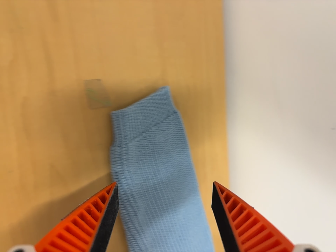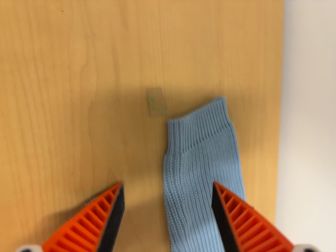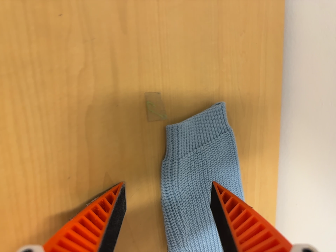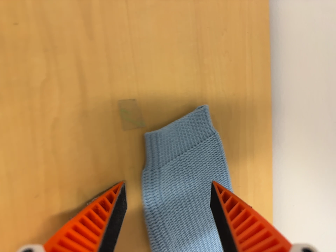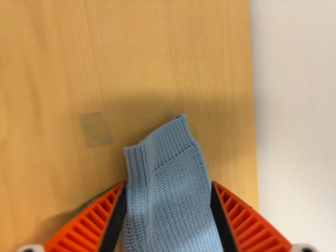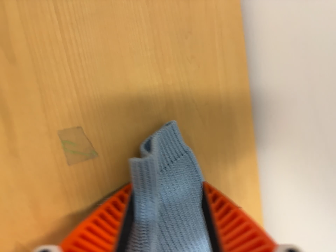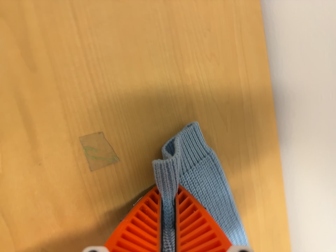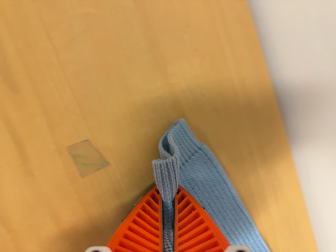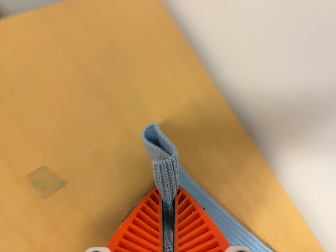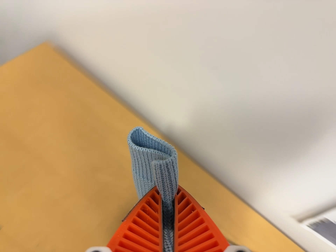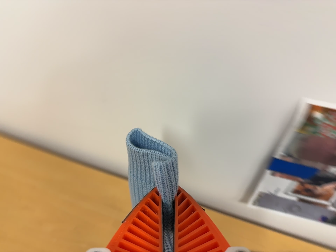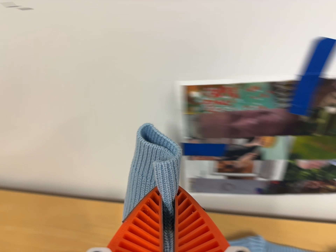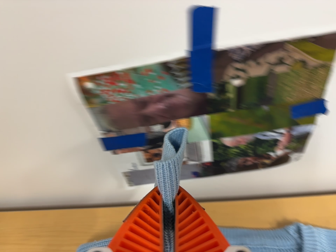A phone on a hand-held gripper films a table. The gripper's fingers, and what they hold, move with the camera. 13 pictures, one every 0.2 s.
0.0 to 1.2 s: The camera swings to its left by about 10 degrees, and the scene slides to the right. It travels forward, about 7 cm, so what stands in front looms larger.
1.2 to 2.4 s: The camera travels to its right, about 50 cm, so close, fixed things drift to the left. Its aim tips toward the top of its view by about 20 degrees, and the scene shifts downward. It rolls about its line of sight by about 80 degrees, and the scene rotates counterclockwise.
The film runs forward here.
